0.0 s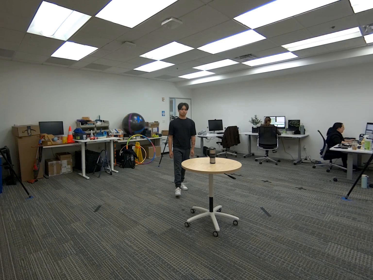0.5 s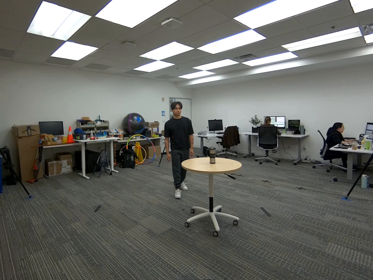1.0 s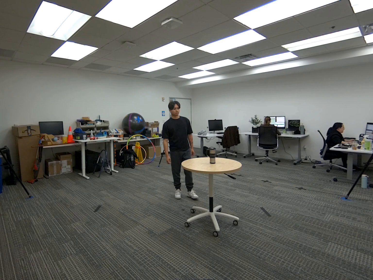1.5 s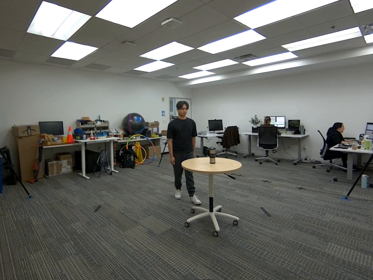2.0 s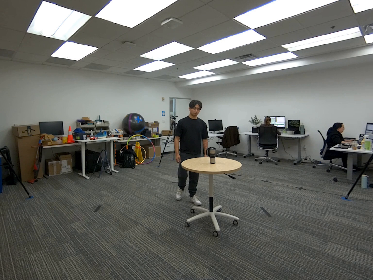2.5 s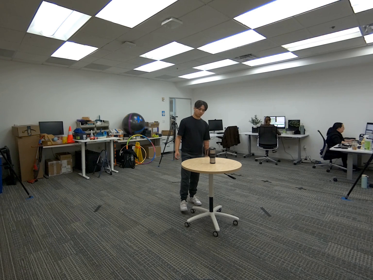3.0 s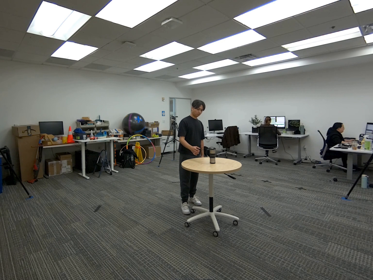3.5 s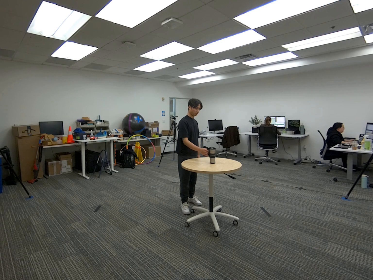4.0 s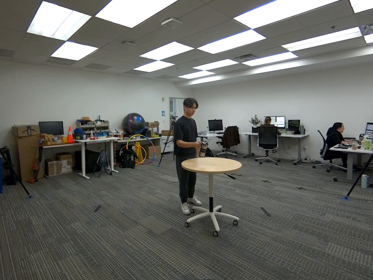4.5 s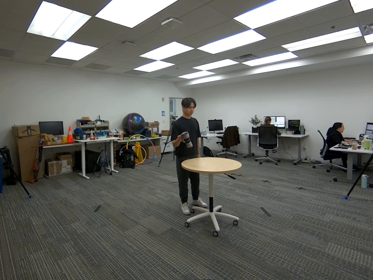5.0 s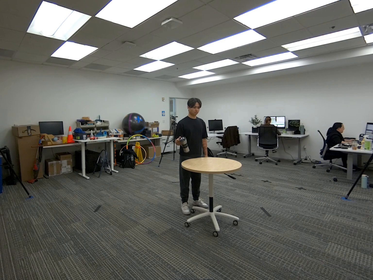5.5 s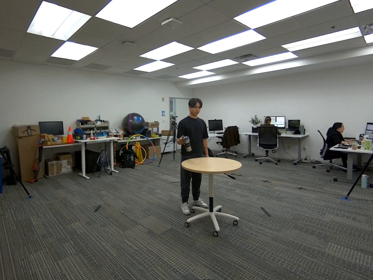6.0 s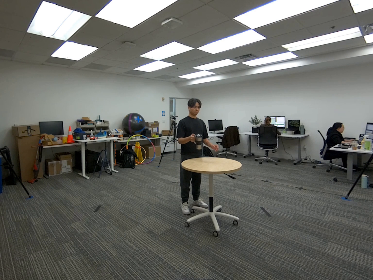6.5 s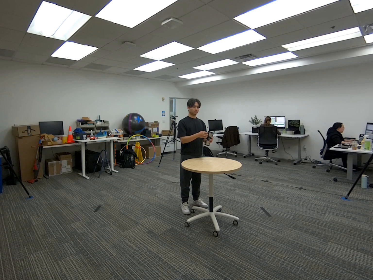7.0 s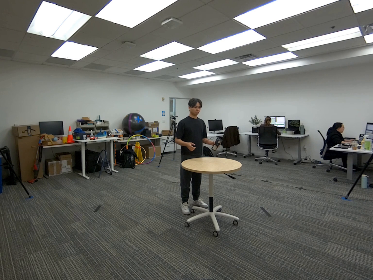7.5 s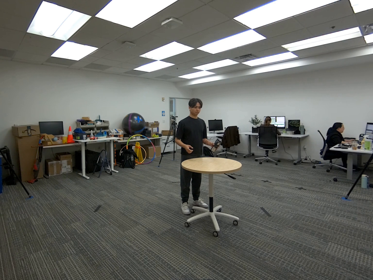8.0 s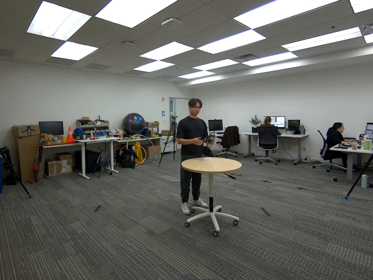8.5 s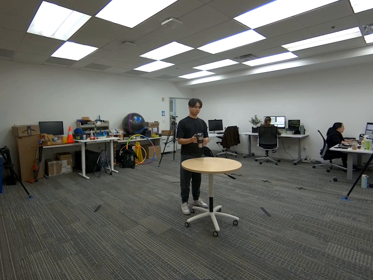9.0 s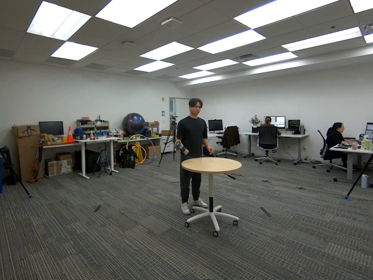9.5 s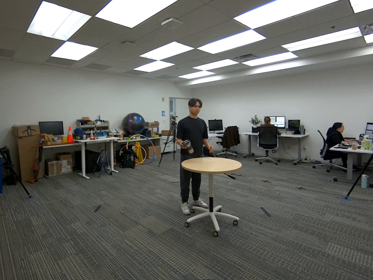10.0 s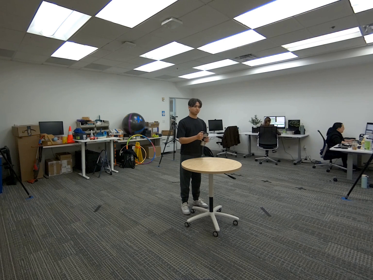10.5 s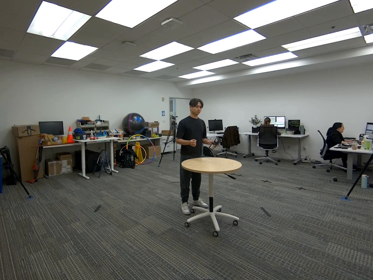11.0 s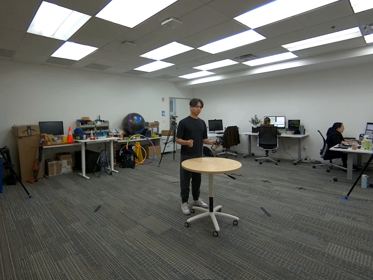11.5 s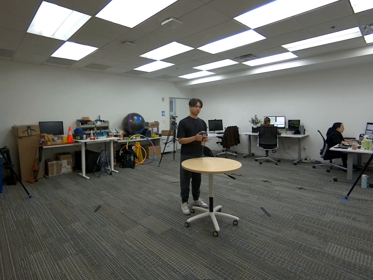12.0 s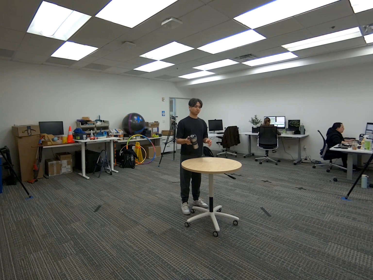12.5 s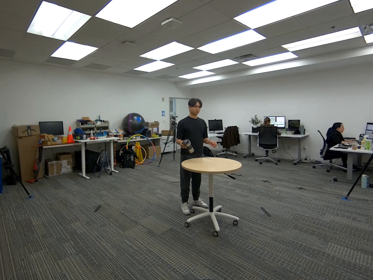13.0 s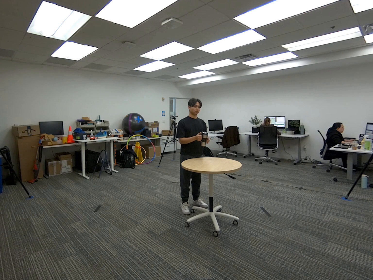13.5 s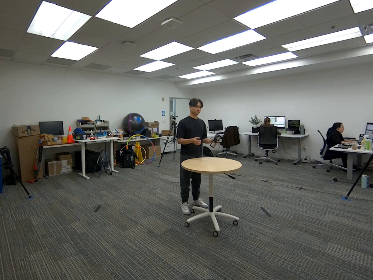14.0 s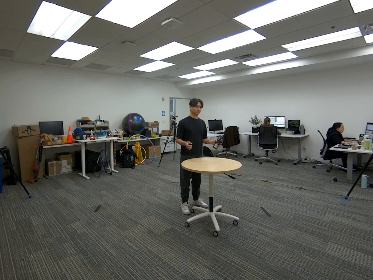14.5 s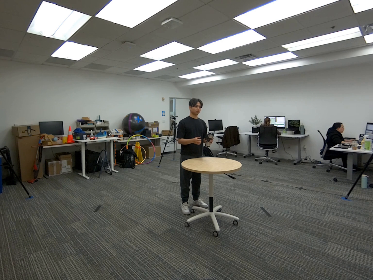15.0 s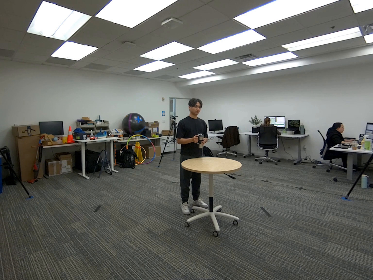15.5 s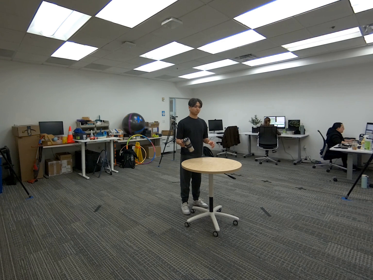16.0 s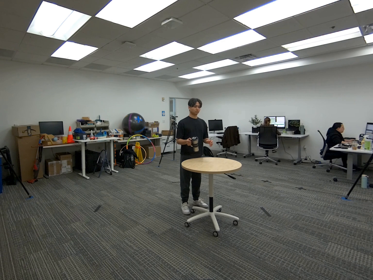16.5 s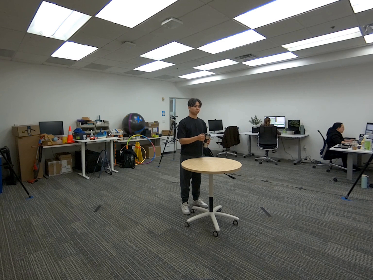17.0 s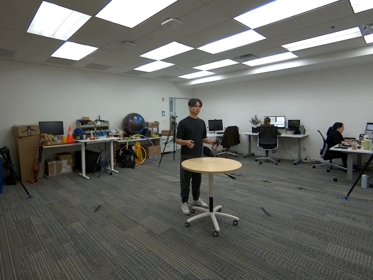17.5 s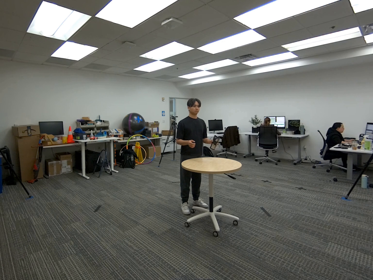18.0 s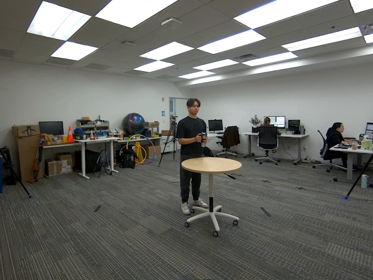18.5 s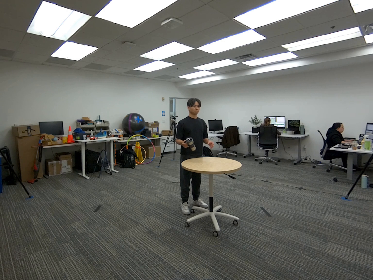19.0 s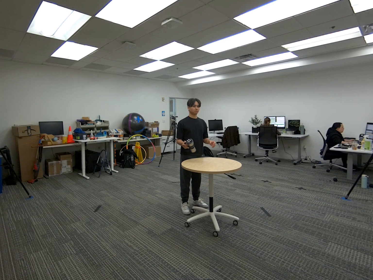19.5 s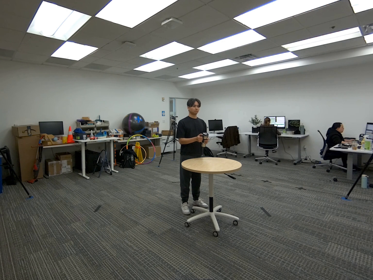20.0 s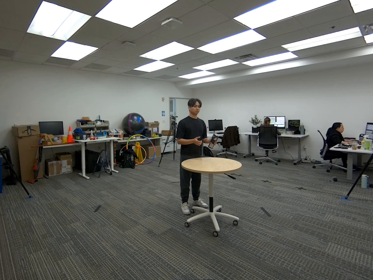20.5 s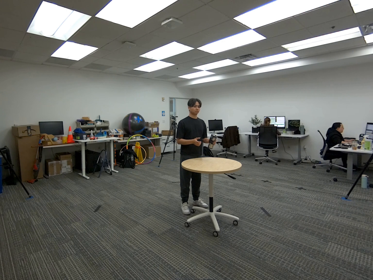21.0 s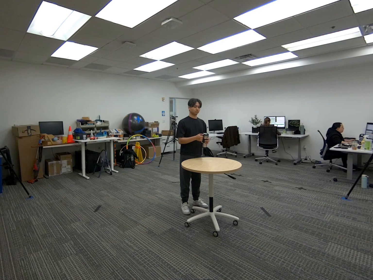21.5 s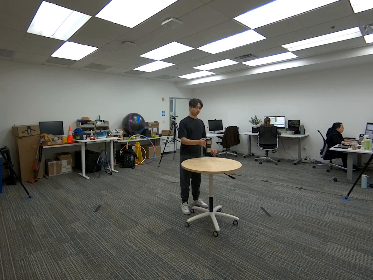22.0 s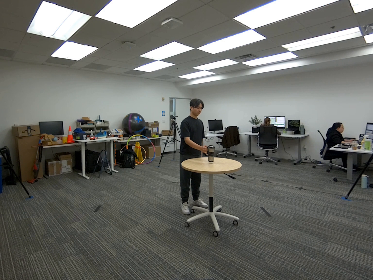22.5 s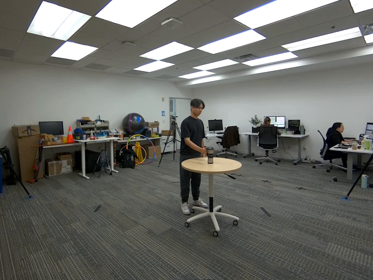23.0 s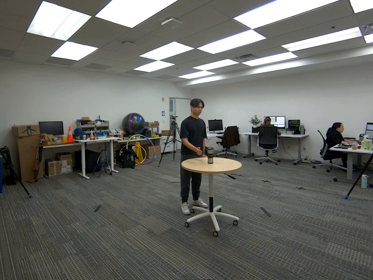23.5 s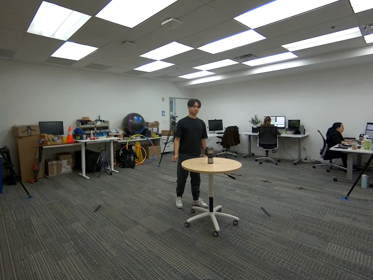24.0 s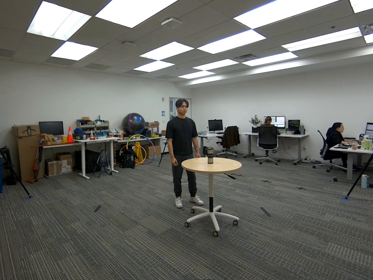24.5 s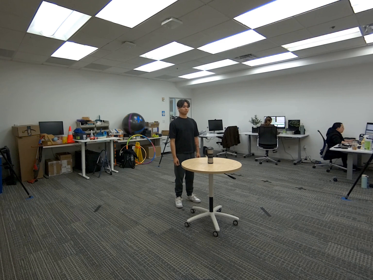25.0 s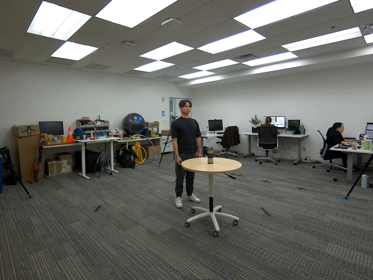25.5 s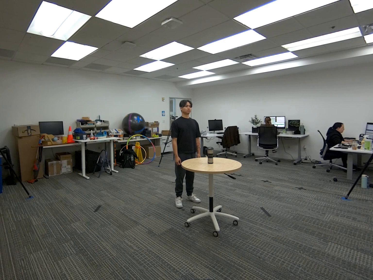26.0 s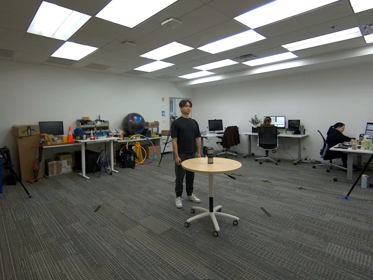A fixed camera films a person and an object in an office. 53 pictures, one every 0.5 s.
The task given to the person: Walk to the coffee mug on the round table, pick up the mug with your right hand and pass it to your left hand, and continue alternating it between your hands a few times, and when you are finished, place the mug back on the table.
